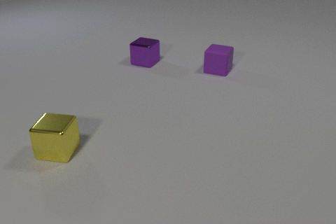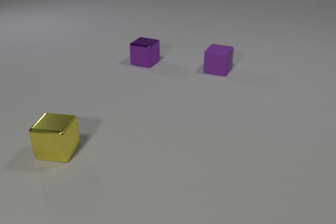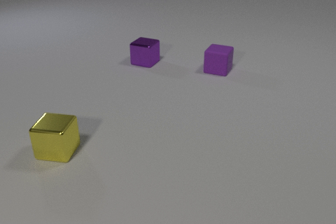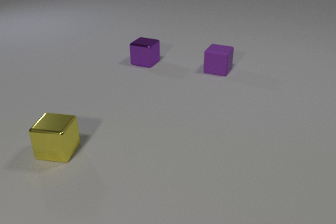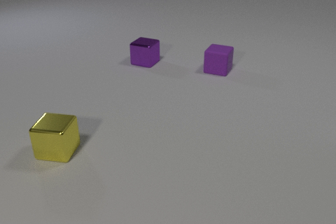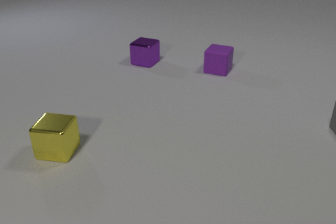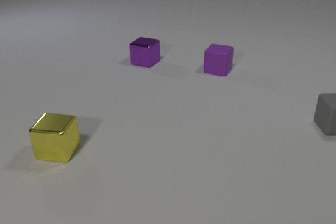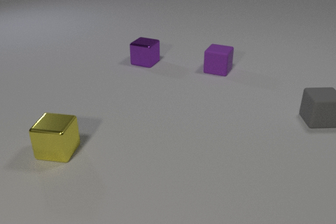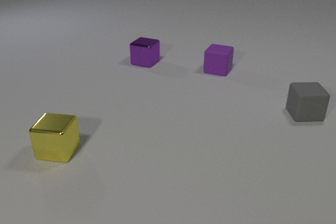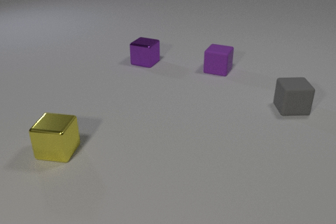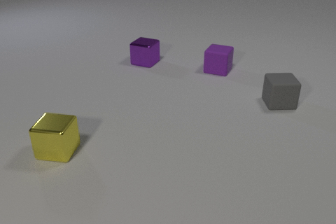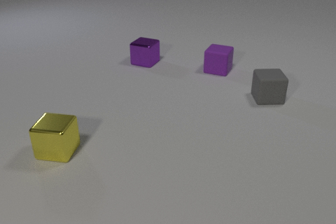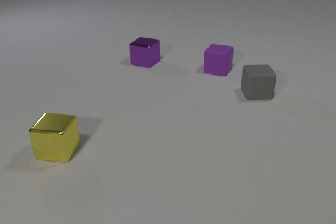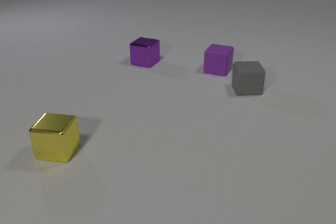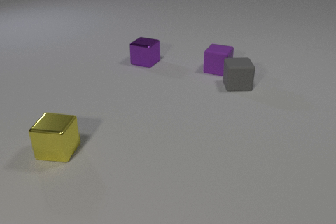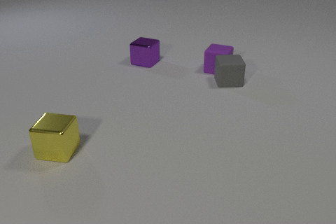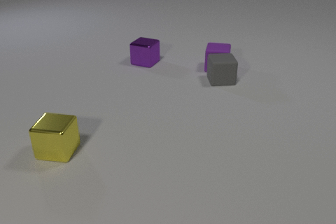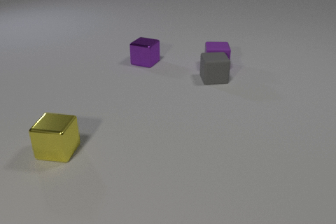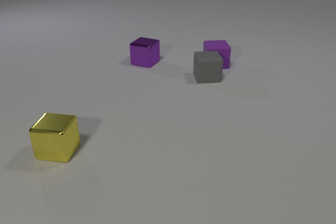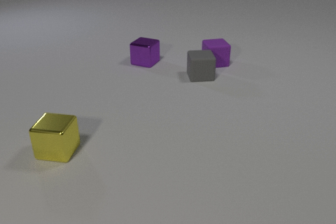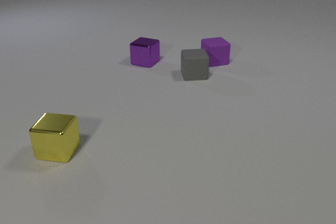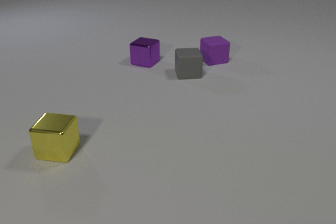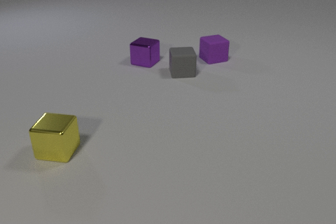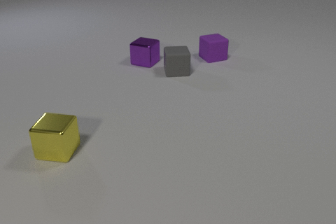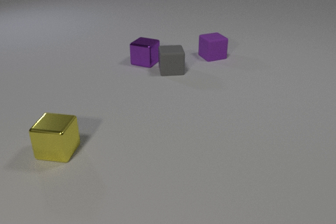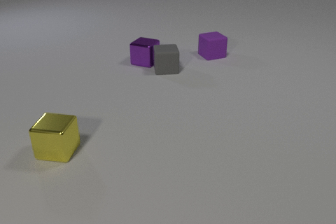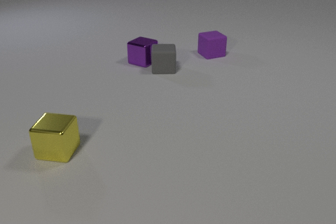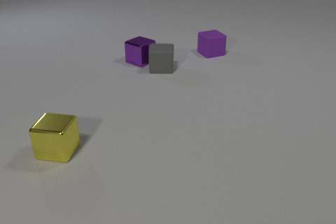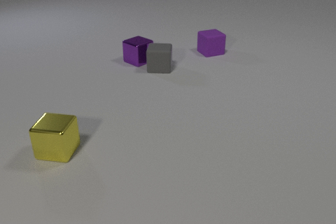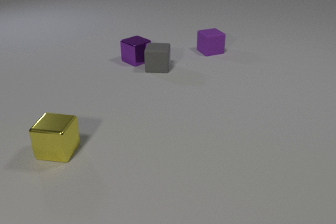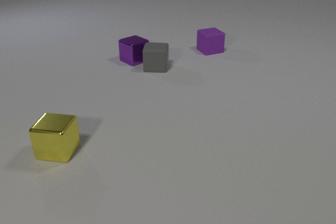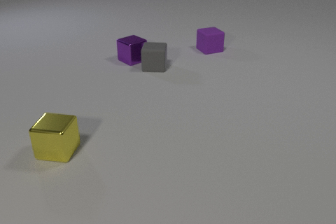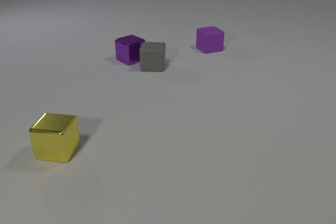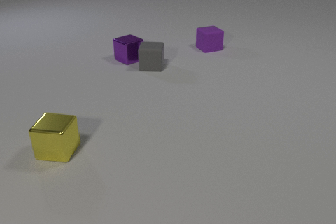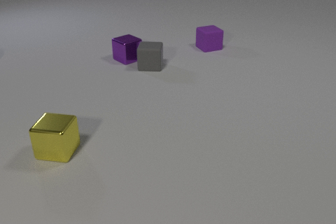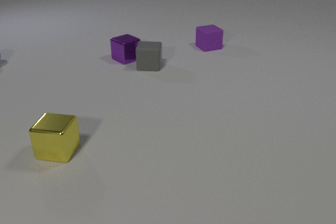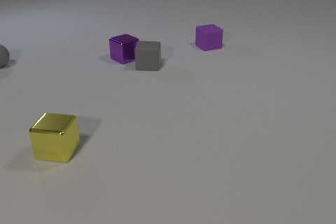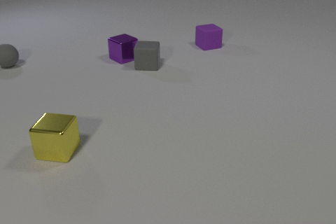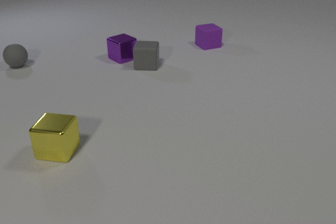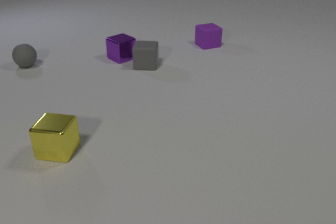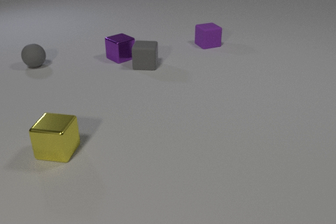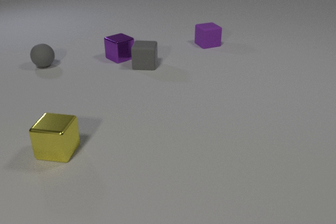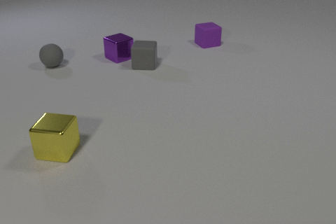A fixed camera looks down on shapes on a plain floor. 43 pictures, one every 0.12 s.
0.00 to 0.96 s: The gray rubber cube comes in at the right edge, slides to the left and away from the camera.
0.96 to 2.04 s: The gray rubber cube slides to the left and away from the camera. The purple rubber cube slides away from the camera, spins counterclockwise seen from above by about 30 degrees, its near face sliding to the right. The gray rubber cube and the purple rubber cube collide.
2.04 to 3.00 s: The gray rubber cube slides to the left and away from the camera. The purple rubber cube slides away from the camera, spins counterclockwise seen from above by about 30 degrees, its near face sliding to the right. The gray rubber cube and the purple metal cube collide.
3.00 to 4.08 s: The gray rubber cube slides to the left and away from the camera. The purple rubber cube slides away from the camera. The purple metal cube slides to the left and away from the camera, spins so that its near face slides to the left, clockwise seen from above.
4.08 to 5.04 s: The gray rubber cube slides to the left. The purple rubber cube slides away from the camera. The purple metal cube slides to the left and away from the camera. The gray rubber sphere comes in at the left edge, rolls to the right.
Are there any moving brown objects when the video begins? no.
What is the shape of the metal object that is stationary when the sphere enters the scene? cube.
What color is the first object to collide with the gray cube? purple.
